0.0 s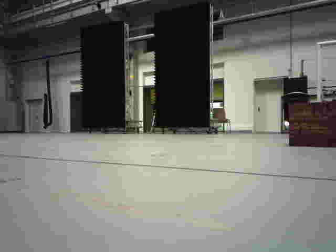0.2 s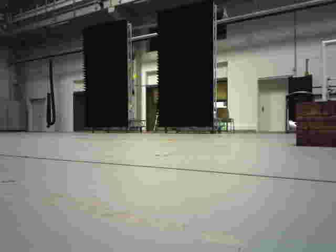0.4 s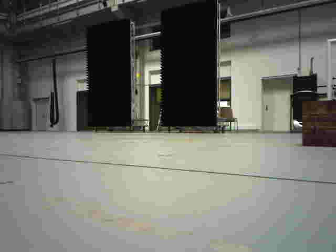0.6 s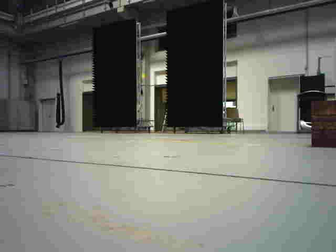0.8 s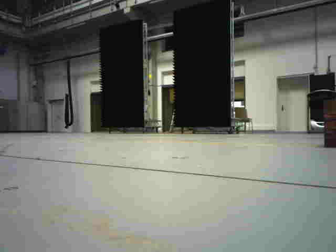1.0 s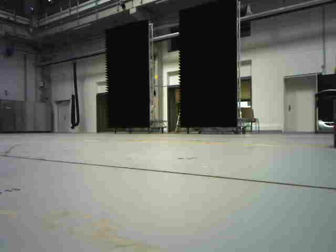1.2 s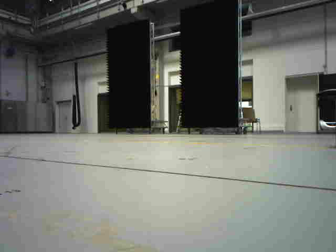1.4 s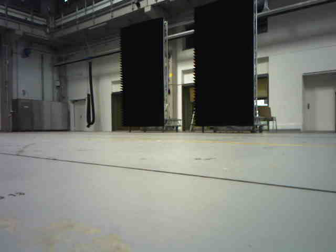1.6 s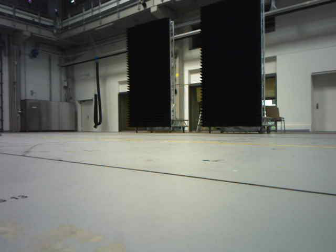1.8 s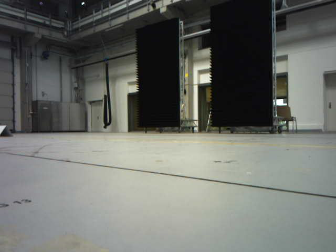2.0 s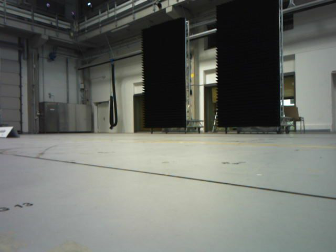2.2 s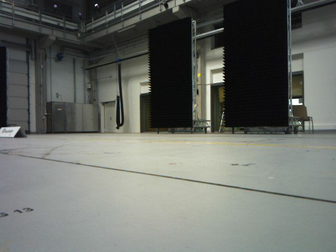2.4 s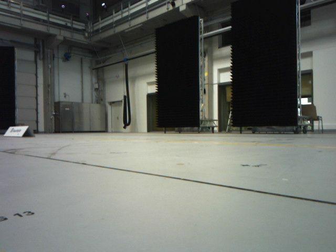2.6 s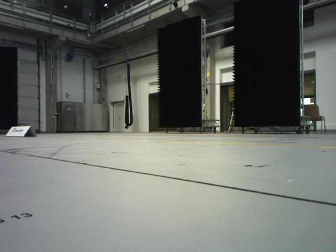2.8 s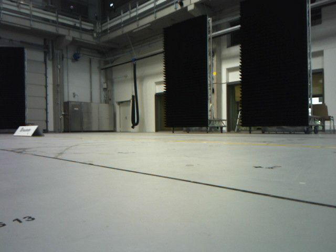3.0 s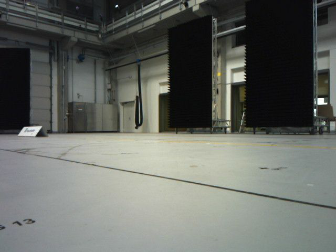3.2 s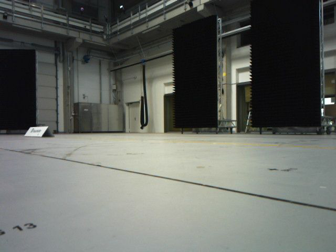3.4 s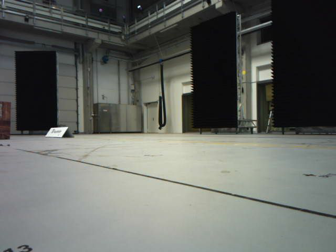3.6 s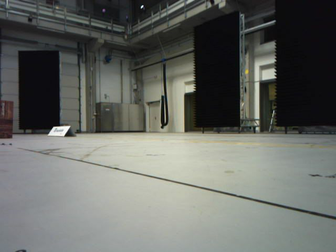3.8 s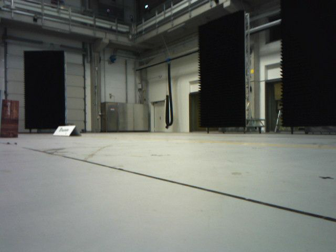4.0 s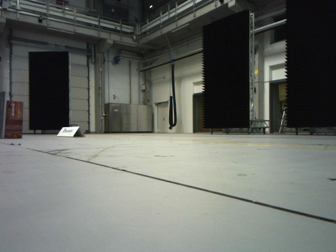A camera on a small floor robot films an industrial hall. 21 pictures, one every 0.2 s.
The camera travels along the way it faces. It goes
forward.
0.0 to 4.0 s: The camera swings to its left by about 25 degrees, and the scene slides to the right. It travels forward, about 0.8 m, so what stands in front looms larger.
The film runs forward here.
